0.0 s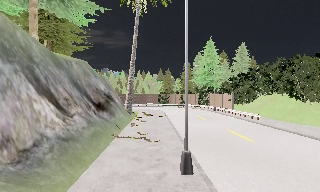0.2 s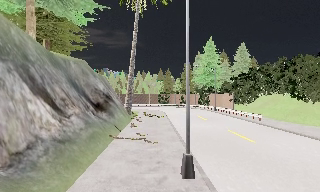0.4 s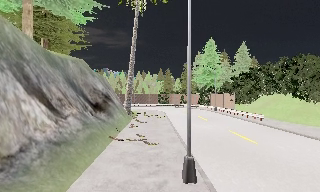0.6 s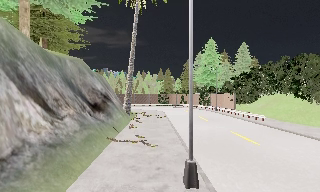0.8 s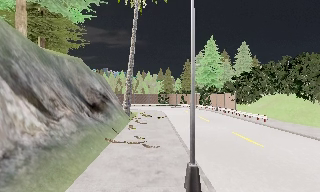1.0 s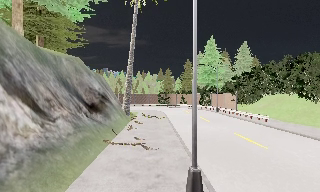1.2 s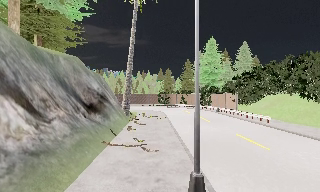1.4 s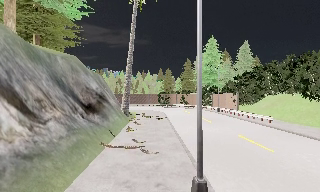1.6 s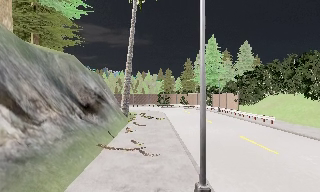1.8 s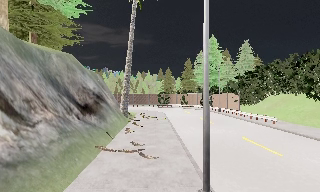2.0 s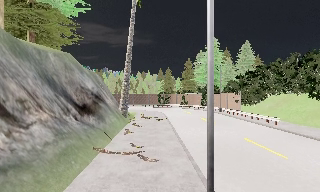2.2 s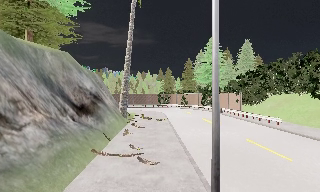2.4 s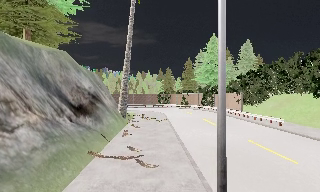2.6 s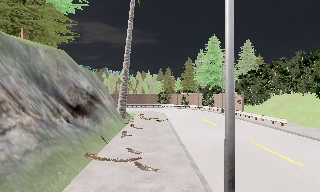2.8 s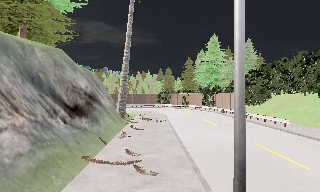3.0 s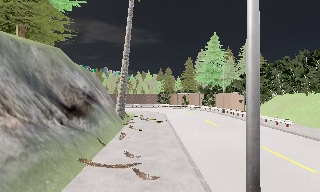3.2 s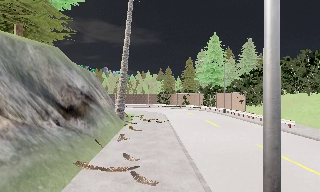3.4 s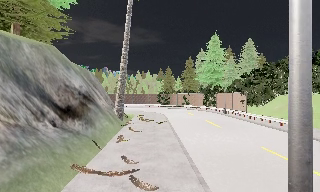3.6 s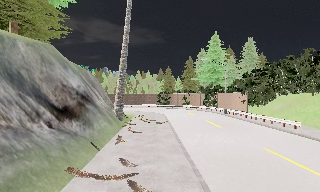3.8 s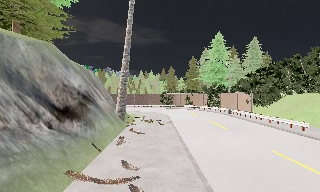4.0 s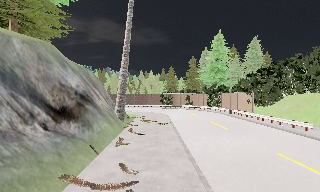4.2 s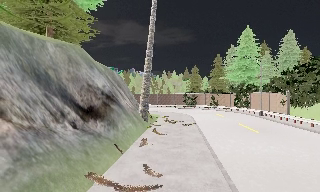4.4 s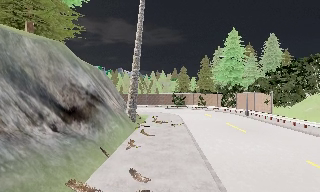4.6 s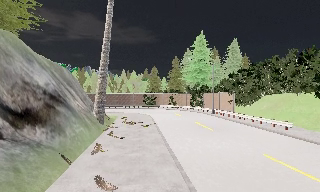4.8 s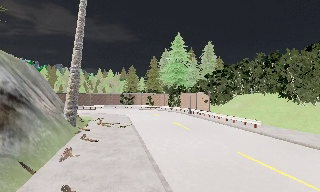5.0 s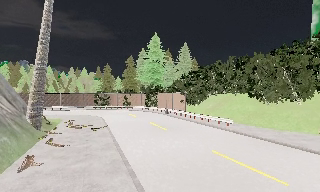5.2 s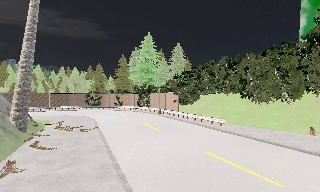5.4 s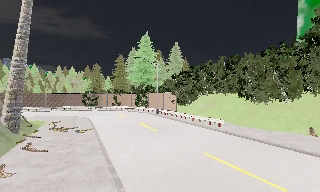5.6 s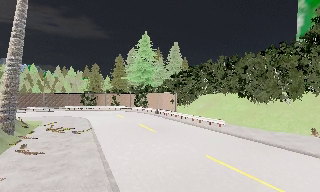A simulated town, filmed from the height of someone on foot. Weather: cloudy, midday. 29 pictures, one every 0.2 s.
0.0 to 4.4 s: The camera travels forward, about 6 m, so what stands in front looms larger.
4.4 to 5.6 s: The camera swings to its right by about 30 degrees, and the scene slides to the left. It travels forward, about 1.5 m, so what stands in front looms larger.
The film runs forward here.
